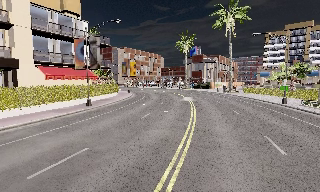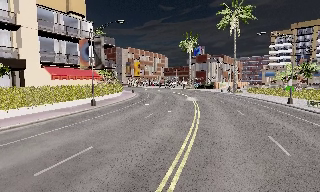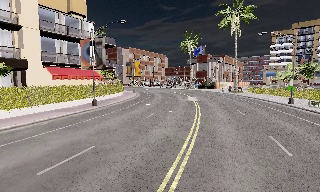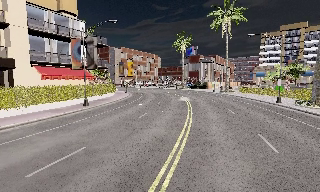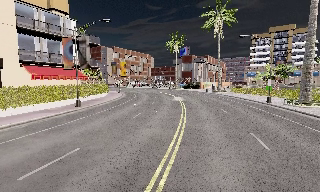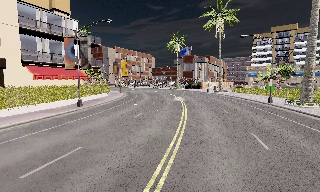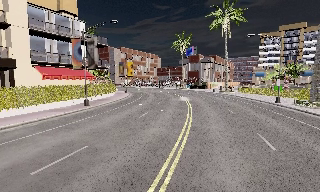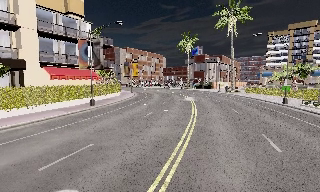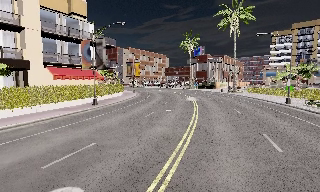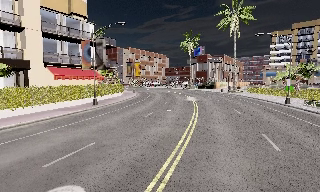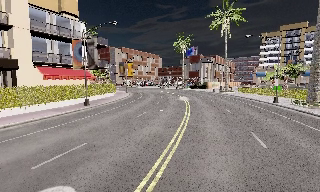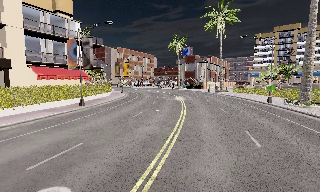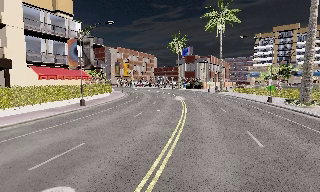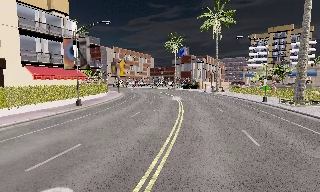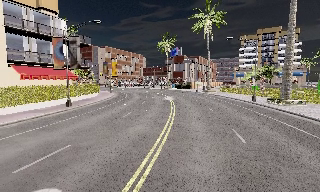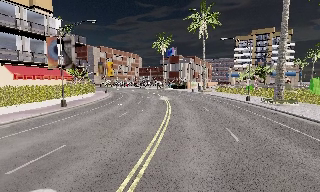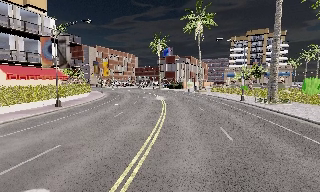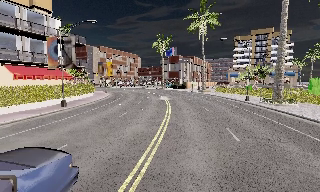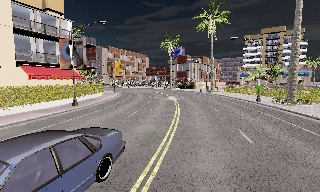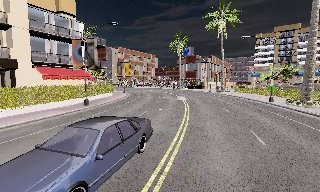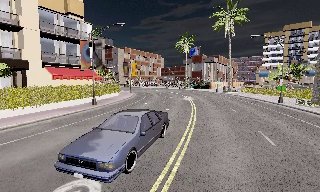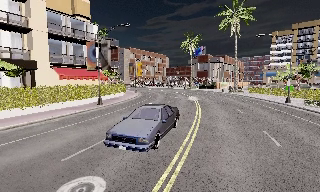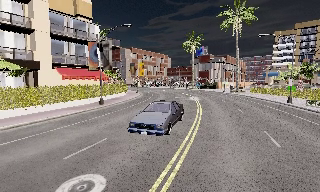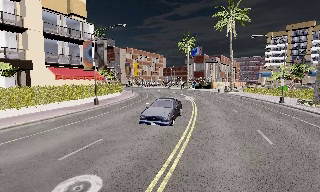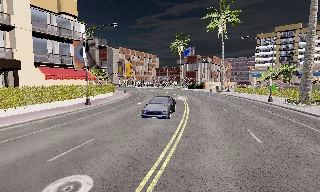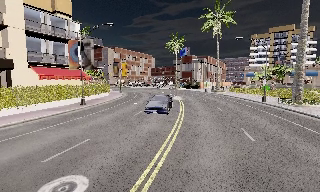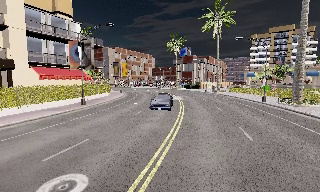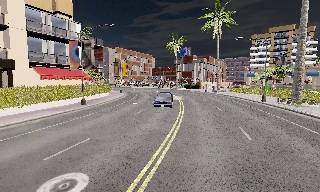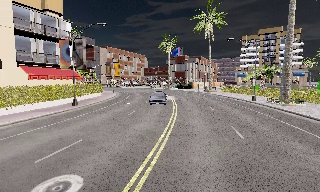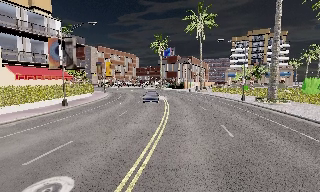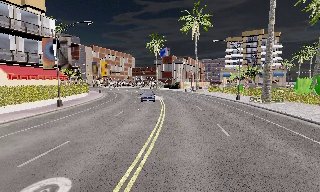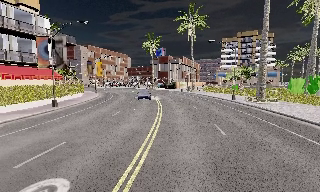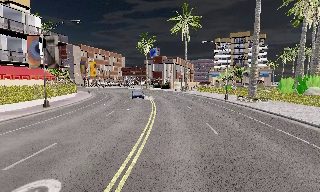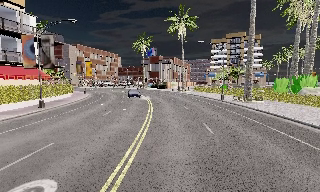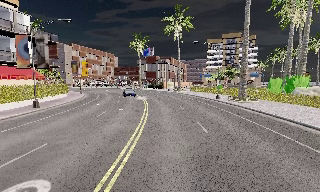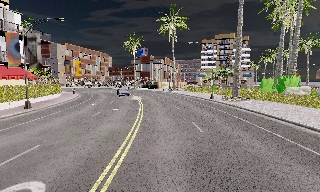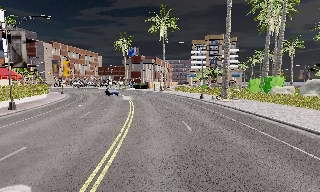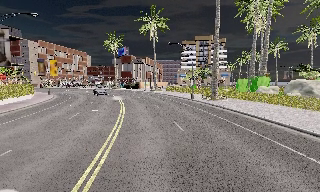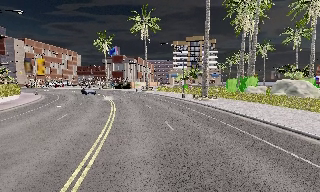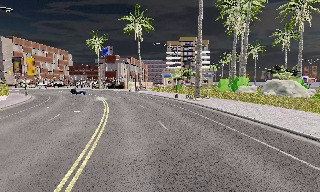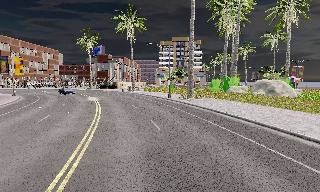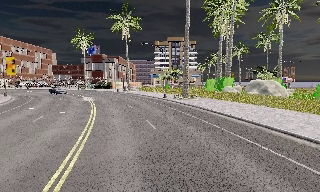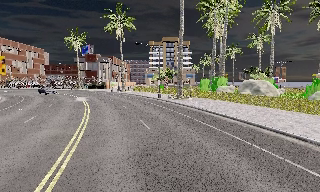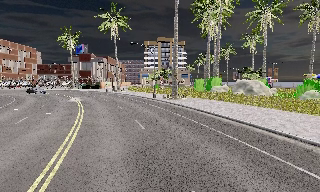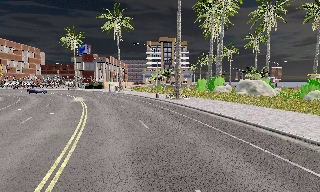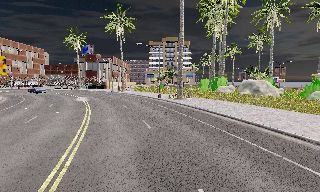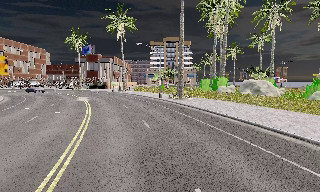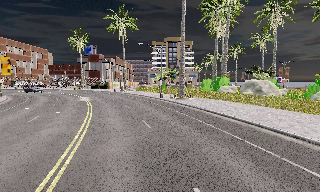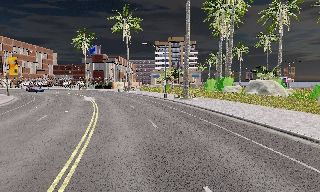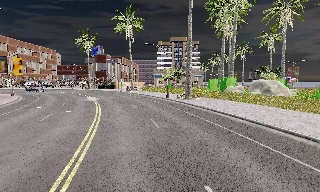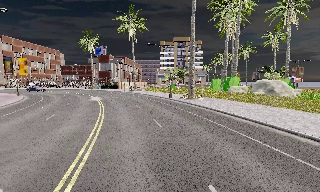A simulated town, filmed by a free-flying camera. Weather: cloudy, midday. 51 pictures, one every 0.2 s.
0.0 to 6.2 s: The camera pans to its right, which is clockwise from overhead, by about 10 degrees. It travels backward, about 1.5 m, so what stands in front gets smaller.
6.2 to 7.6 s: The camera swings to its right by about 15 degrees, and the scene slides to the left.
7.6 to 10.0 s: The camera travels backward, about 0.5 m, so what stands in front gets smaller.
The film runs backward here.
